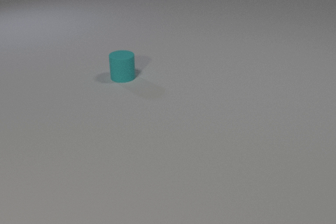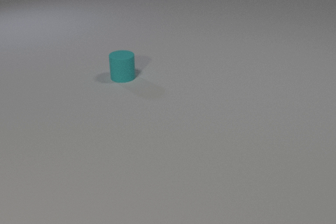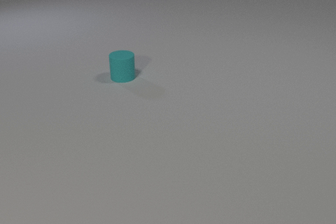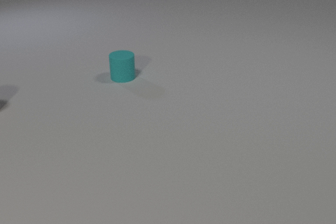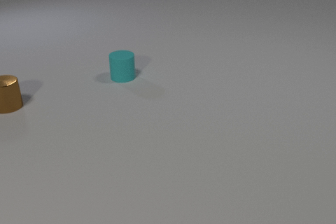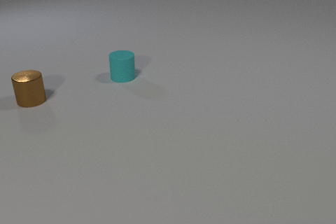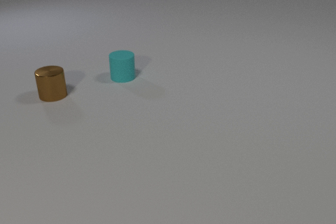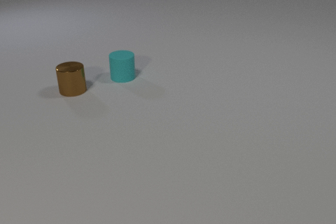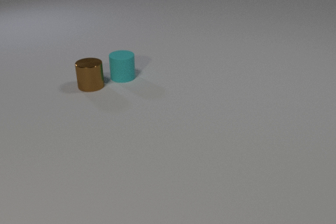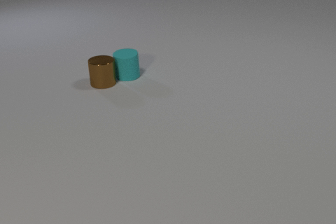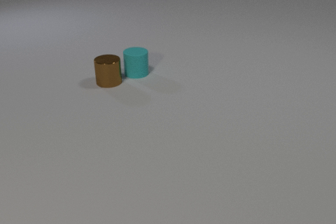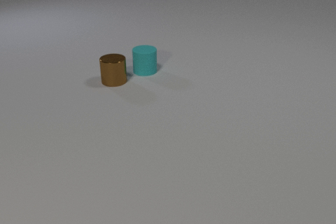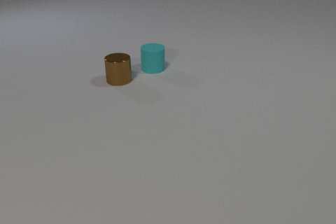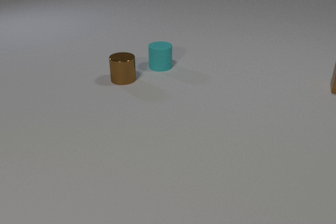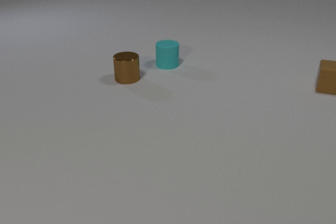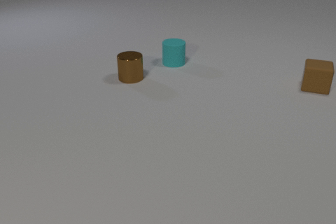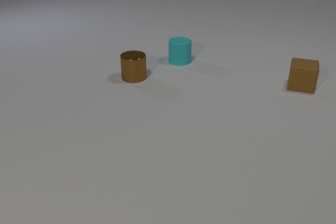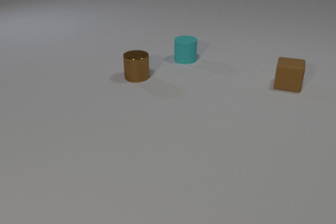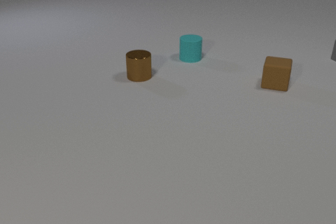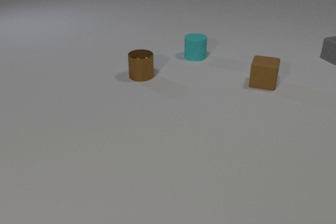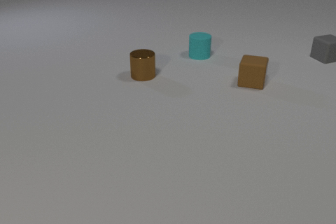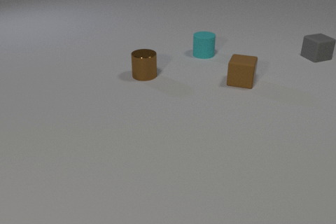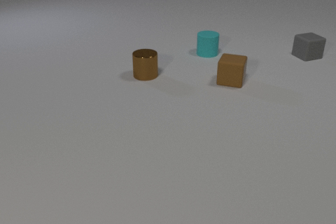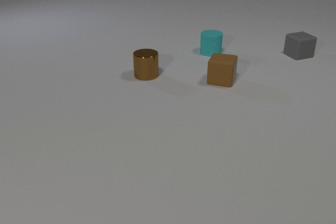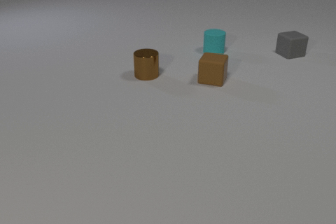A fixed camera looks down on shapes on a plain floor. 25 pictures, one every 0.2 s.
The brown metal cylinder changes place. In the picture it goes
to the right.
0.0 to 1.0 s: The brown metal cylinder comes in at the left edge, slides to the right.
1.0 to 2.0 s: The brown metal cylinder slides to the right. The cyan rubber cylinder slides to the right and away from the camera. The brown metal cylinder and the cyan rubber cylinder collide.
2.0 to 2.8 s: The brown metal cylinder slides to the right. The cyan rubber cylinder slides to the right and away from the camera. The brown rubber cube comes in at the right edge, slides to the left.
2.8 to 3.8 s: The brown metal cylinder slides to the right. The cyan rubber cylinder slides to the right and away from the camera. The brown rubber cube slides to the left. The gray rubber cube comes in at the right edge, slides to the left.
3.8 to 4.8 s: The brown metal cylinder slides to the right. The cyan rubber cylinder slides to the right and away from the camera. The brown rubber cube slides to the left. The gray rubber cube slides to the left.
How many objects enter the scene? 3.
What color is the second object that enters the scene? brown.
How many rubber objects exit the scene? 0.
